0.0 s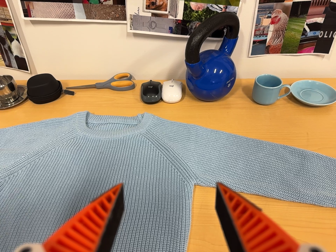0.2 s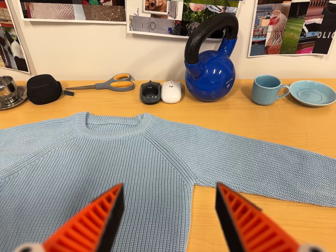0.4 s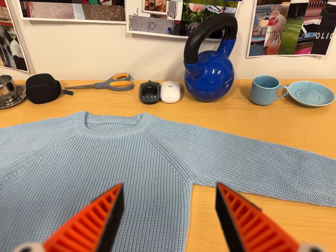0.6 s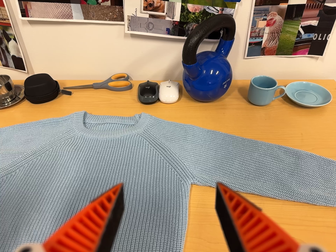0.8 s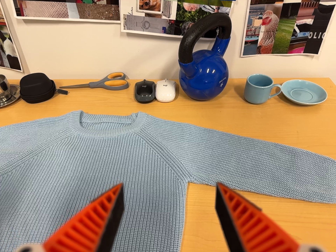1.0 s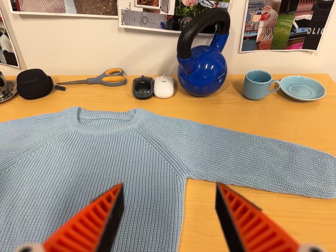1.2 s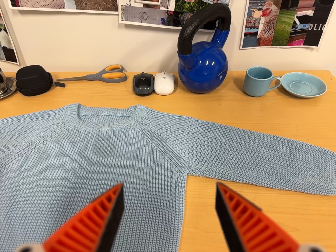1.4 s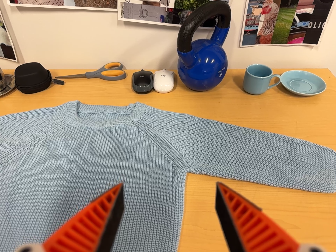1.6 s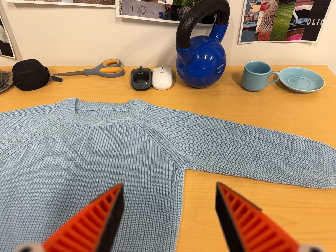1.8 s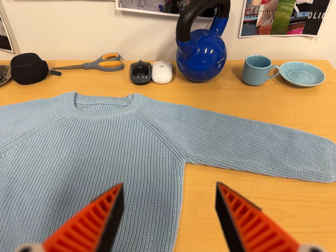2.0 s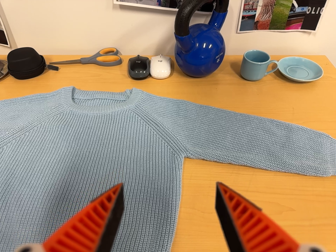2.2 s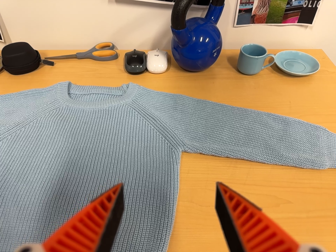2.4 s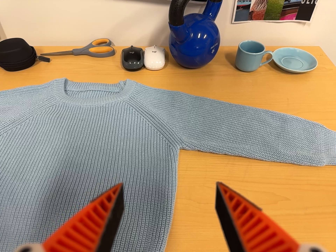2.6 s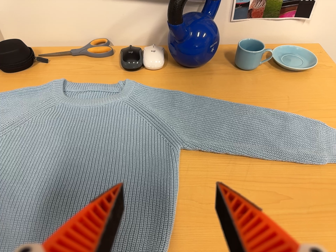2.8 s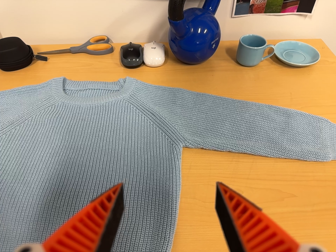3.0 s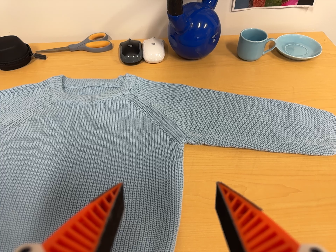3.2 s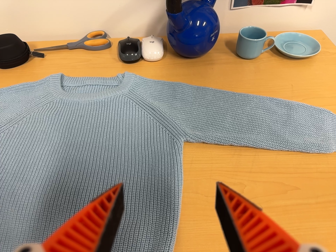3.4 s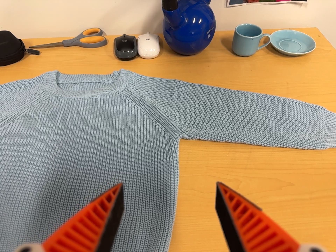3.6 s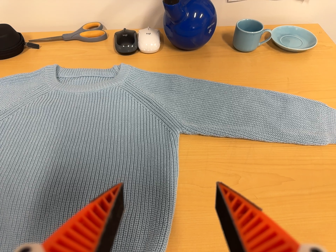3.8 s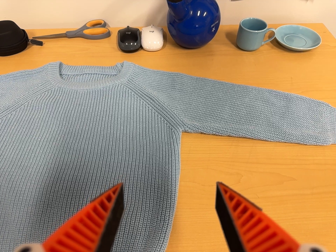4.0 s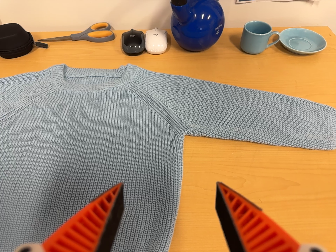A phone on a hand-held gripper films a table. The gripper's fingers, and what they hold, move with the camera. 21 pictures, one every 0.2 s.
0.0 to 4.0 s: The camera's aim tips toward the bottom of its view by about 10 degrees, and the scene shifts upward.
The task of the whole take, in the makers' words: left arm across.
The film runs forward here.
